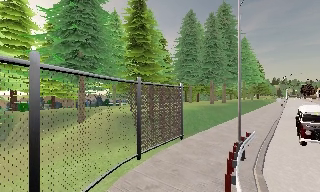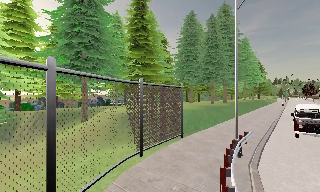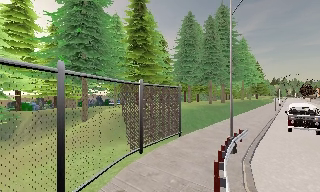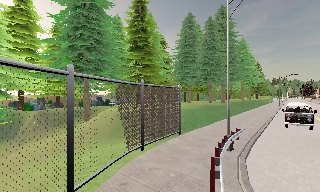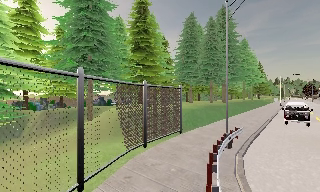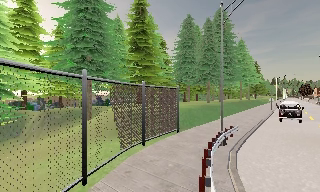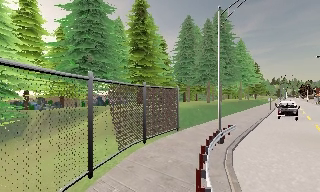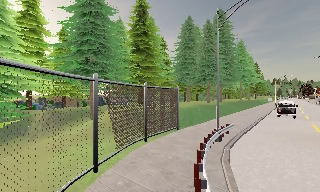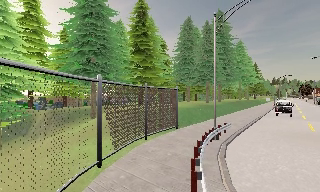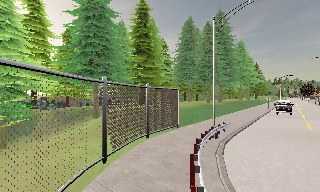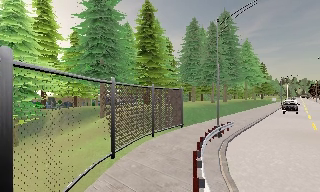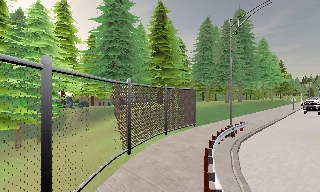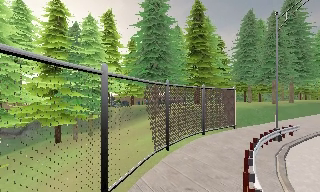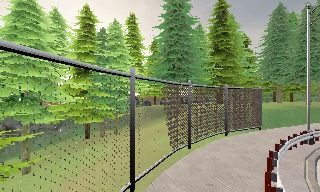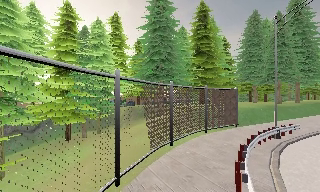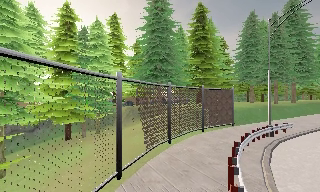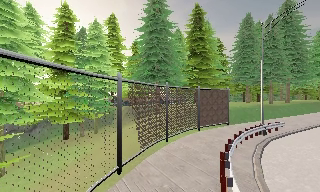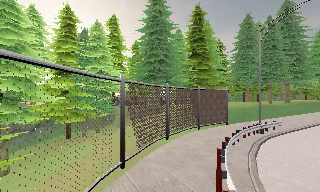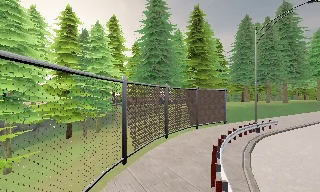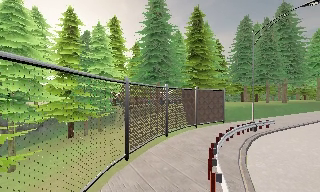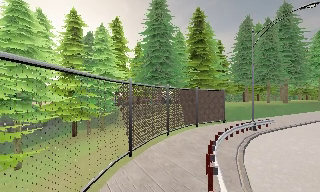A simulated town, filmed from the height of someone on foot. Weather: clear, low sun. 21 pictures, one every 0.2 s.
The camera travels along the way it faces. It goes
backward.
0.0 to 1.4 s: The camera travels backward, about 2.5 m, so what stands in front gets smaller.
1.4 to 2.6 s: The camera pans to its left, which is counterclockwise from overhead, by about 25 degrees. It travels backward, about 2 m, so what stands in front gets smaller.
2.6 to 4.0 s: The camera travels backward, about 2.5 m, so what stands in front gets smaller.
The film runs backward here.
